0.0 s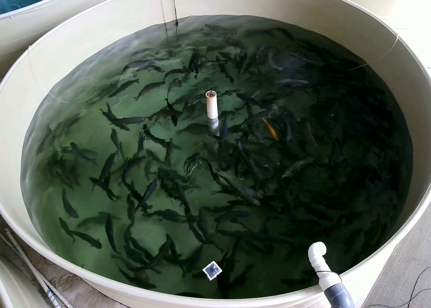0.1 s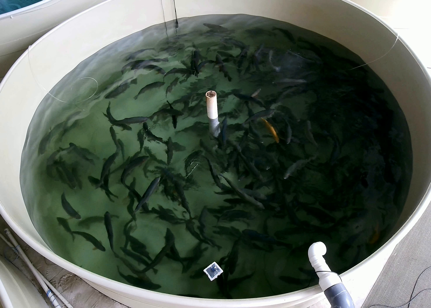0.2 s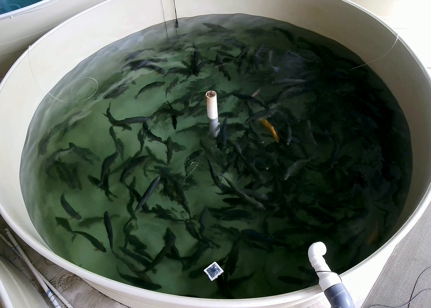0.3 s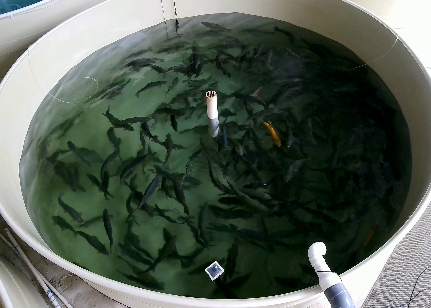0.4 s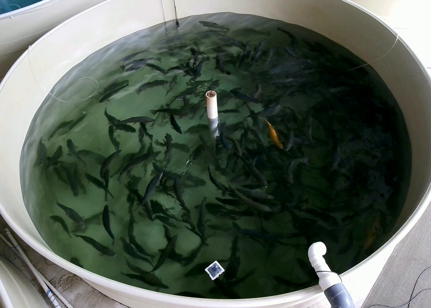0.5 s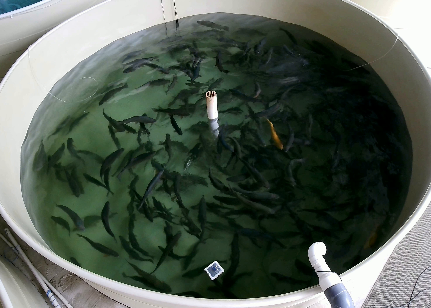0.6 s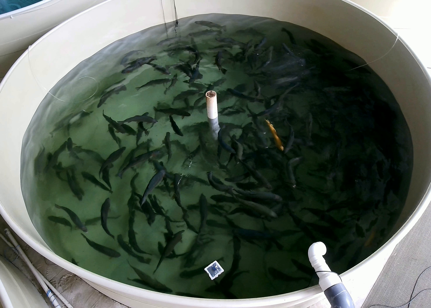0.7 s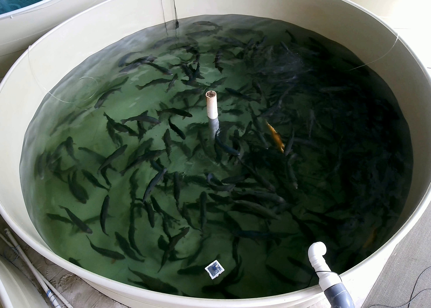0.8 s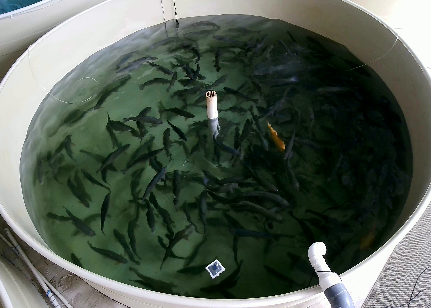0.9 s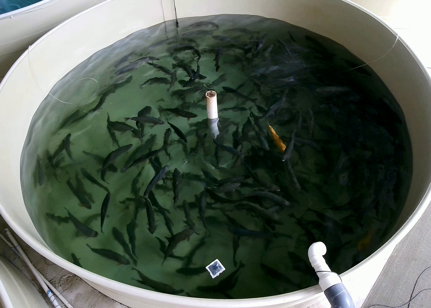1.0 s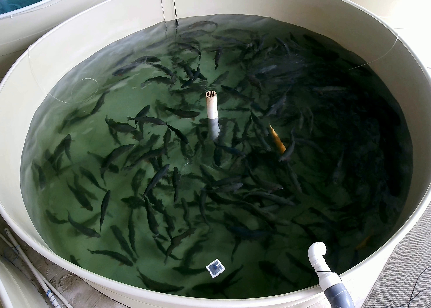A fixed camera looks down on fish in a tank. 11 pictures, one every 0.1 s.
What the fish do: Foraging.
